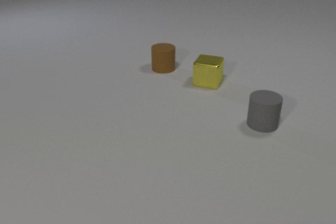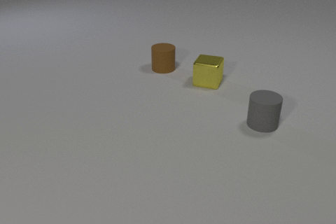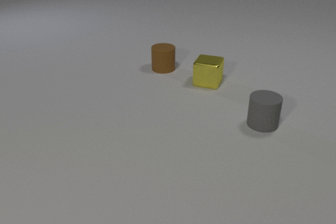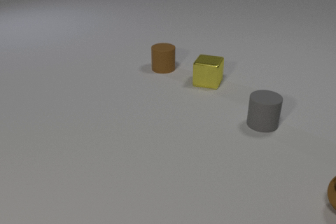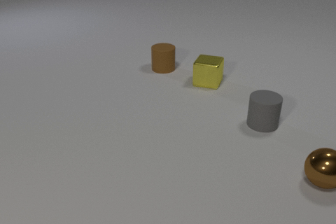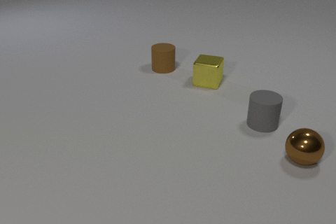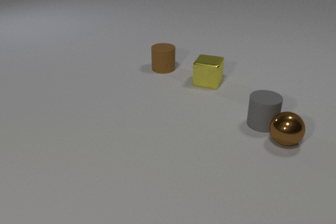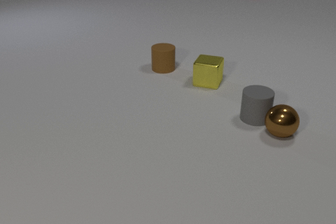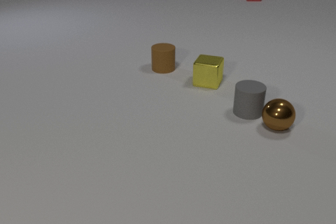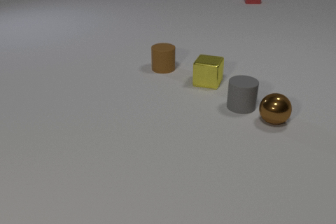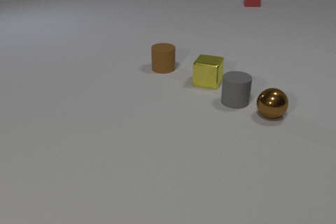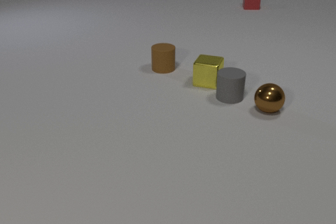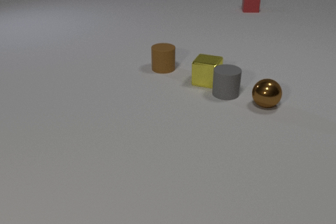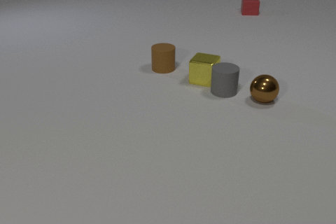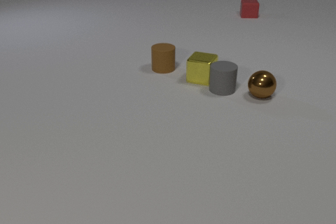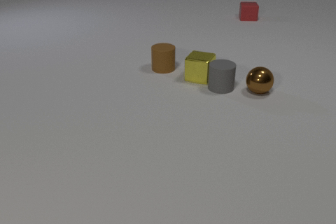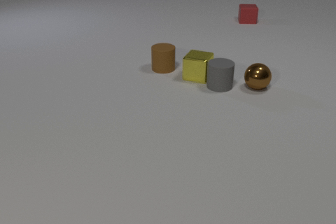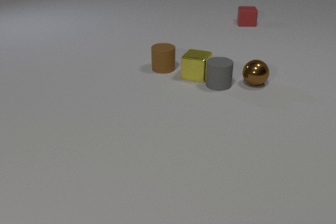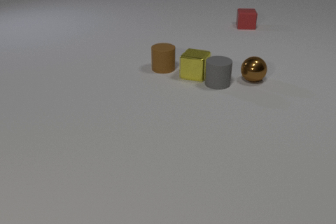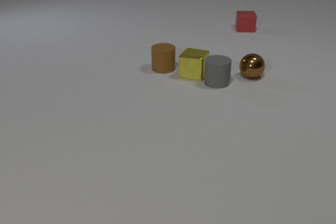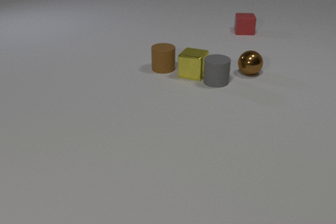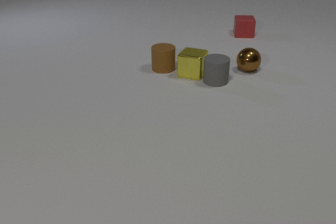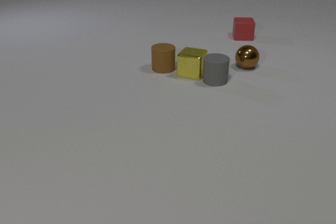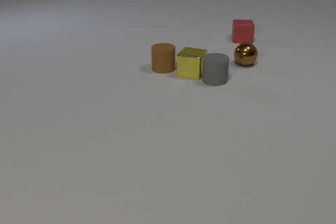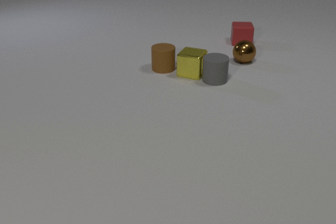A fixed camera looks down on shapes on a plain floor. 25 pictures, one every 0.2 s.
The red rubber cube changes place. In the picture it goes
toward the camera.
The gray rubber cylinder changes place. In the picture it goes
away from the camera.
0.0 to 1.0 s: The brown metal sphere comes in at the right edge, rolls away from the camera and to the left.
1.0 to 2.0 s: The brown metal sphere rolls away from the camera and to the left. The gray rubber cylinder slides away from the camera and to the left. The red rubber cube comes in at the top edge, slides toward the camera. The brown metal sphere and the gray rubber cylinder collide.
2.0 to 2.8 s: The brown metal sphere rolls away from the camera. The gray rubber cylinder slides away from the camera and to the left. The red rubber cube slides toward the camera. The yellow metal cube slides away from the camera and to the left. The gray rubber cylinder and the yellow metal cube collide.
2.8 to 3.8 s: The brown metal sphere rolls away from the camera. The gray rubber cylinder slides away from the camera. The red rubber cube slides toward the camera. The yellow metal cube slides away from the camera and to the left.
3.8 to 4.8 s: The brown metal sphere rolls away from the camera. The gray rubber cylinder slides away from the camera. The red rubber cube slides toward the camera.
Are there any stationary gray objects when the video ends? yes.
What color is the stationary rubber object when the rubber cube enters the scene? brown.
How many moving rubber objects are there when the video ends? 1.
